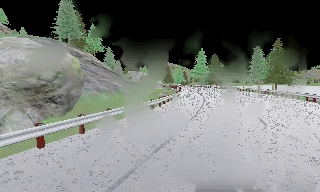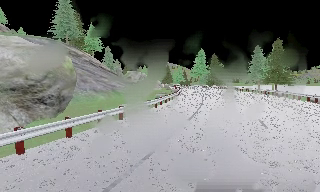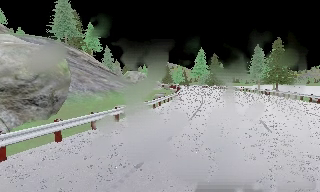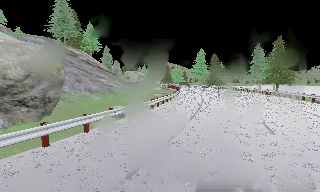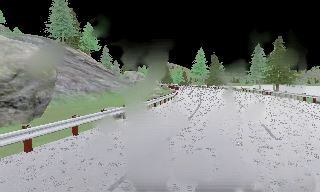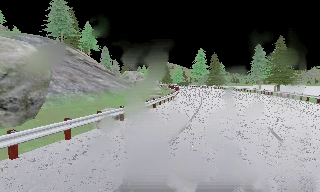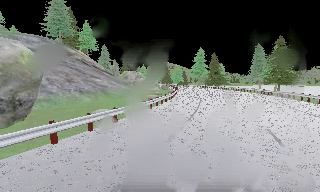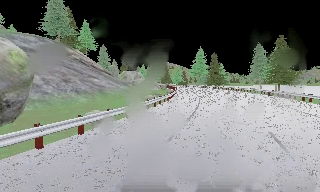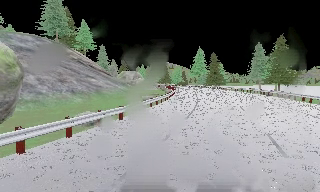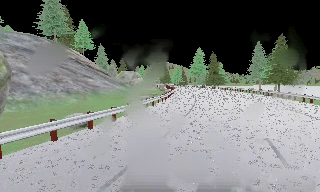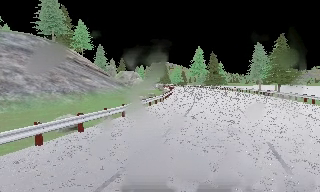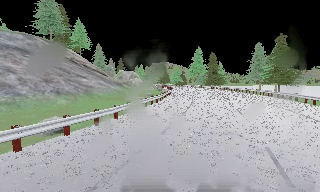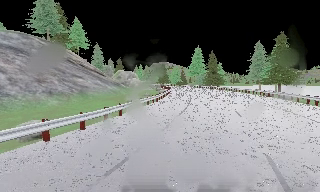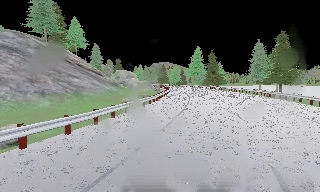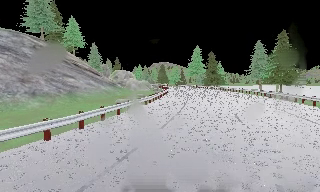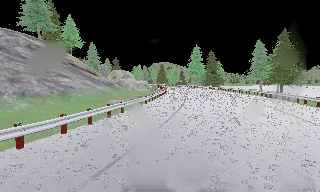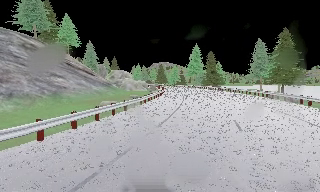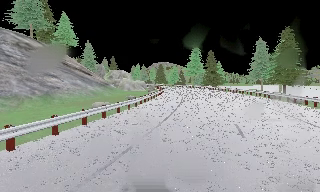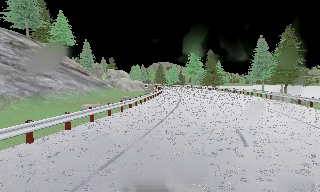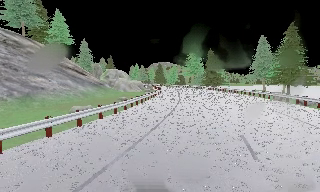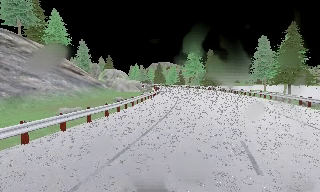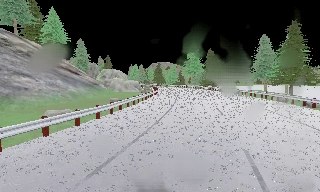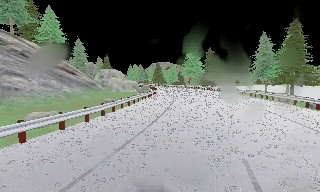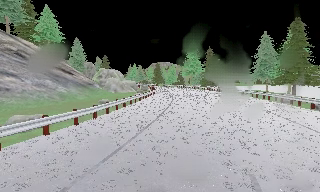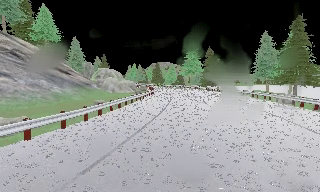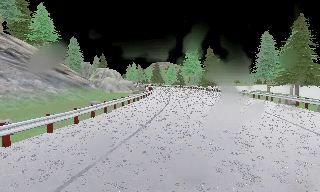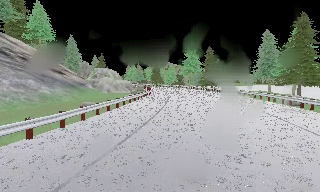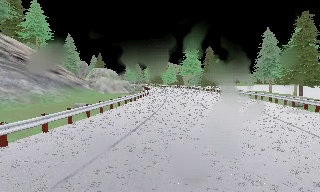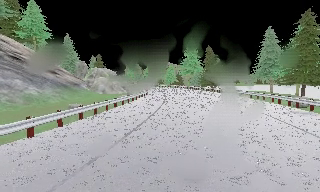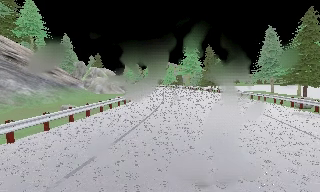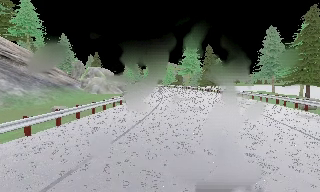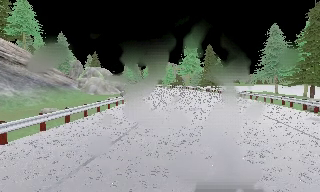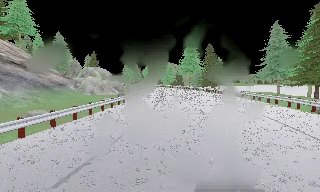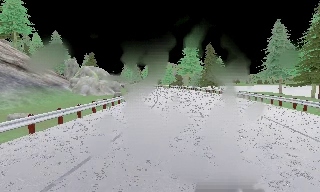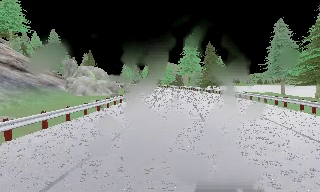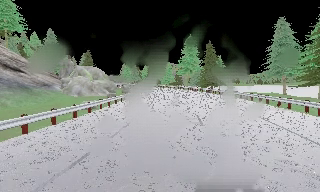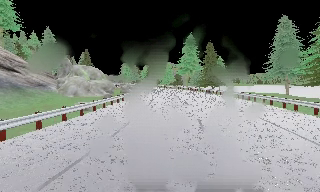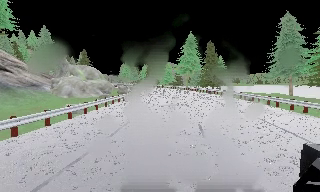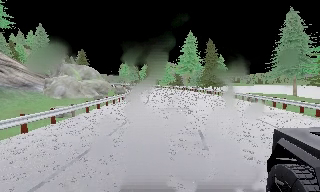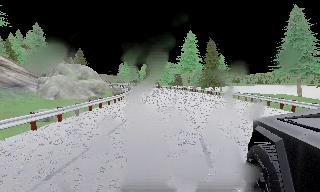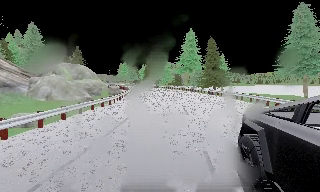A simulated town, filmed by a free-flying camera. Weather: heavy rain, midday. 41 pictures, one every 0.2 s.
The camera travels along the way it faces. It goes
forward.
0.0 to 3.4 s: The camera travels forward and to its right, about 10 m, so what stands in front looms larger. It gains speed.
3.4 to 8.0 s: The camera travels forward, about 18 m, so what stands in front looms larger.
The film runs forward here.
